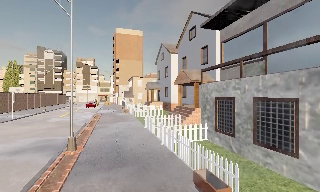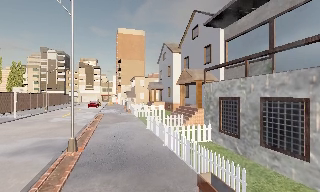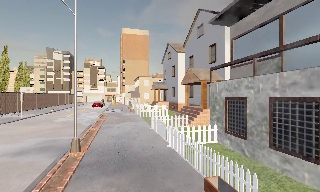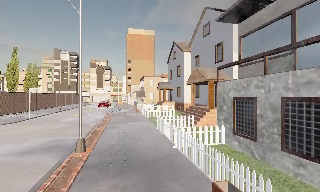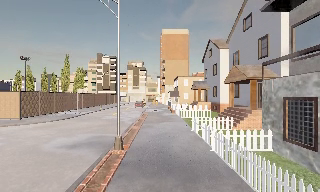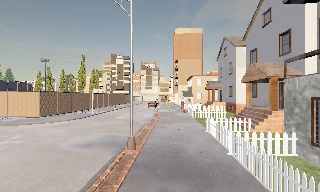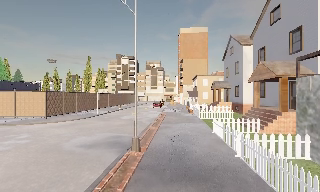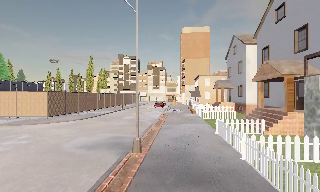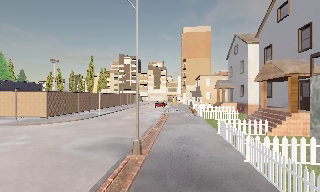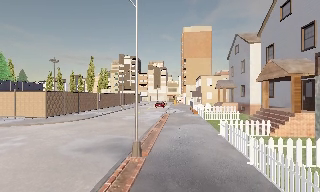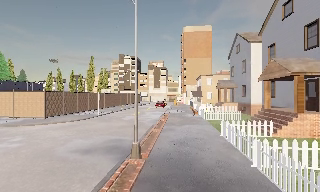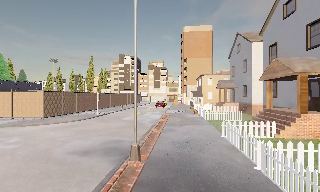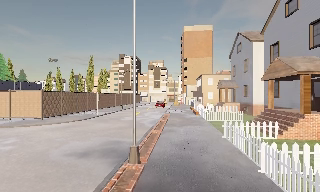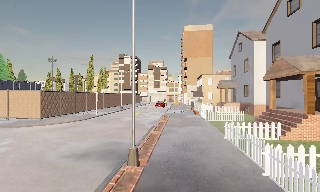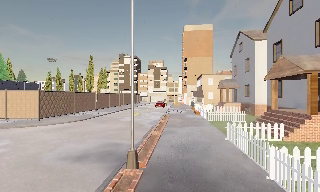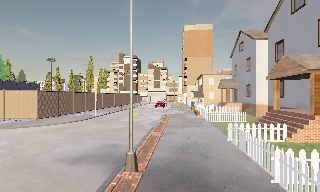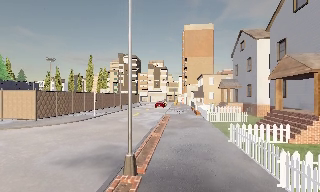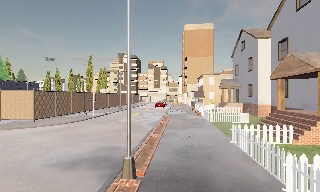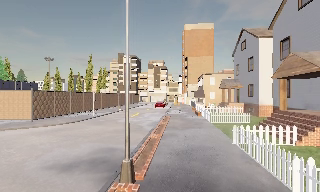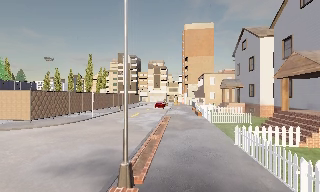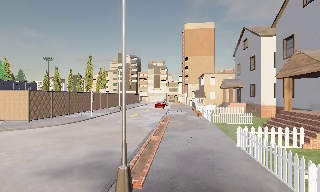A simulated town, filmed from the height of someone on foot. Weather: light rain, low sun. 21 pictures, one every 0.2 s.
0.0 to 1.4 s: The camera pans to its left, which is counterclockwise from overhead, by about 25 degrees. It travels forward, about 1.5 m, so what stands in front looms larger.
1.4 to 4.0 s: The camera travels forward, about 3 m, so what stands in front looms larger.
The film runs forward here.
